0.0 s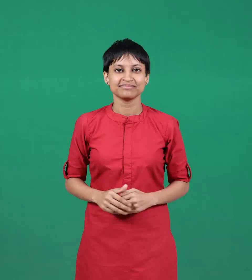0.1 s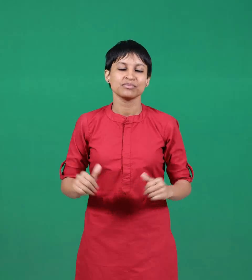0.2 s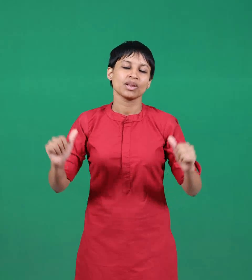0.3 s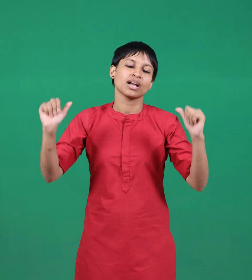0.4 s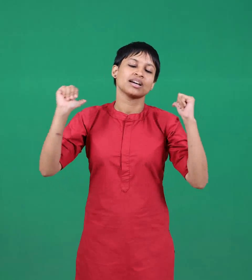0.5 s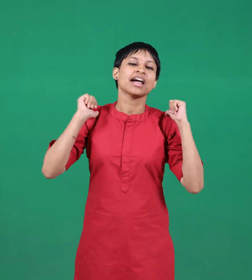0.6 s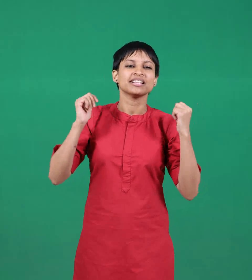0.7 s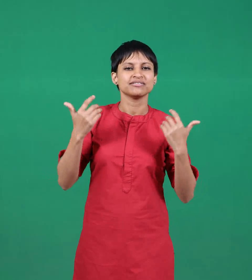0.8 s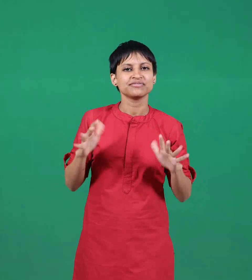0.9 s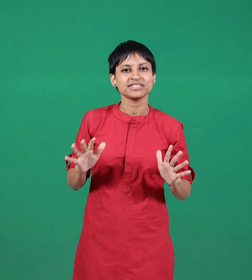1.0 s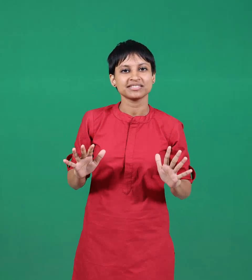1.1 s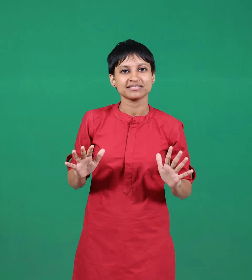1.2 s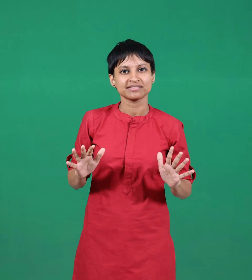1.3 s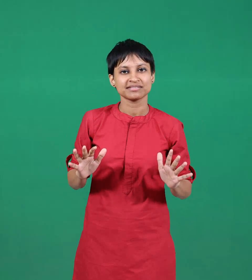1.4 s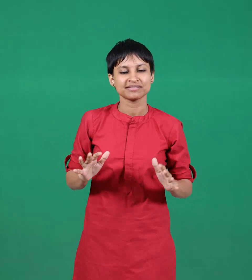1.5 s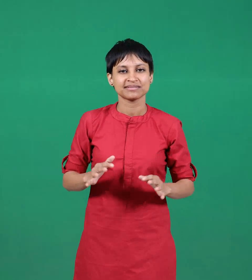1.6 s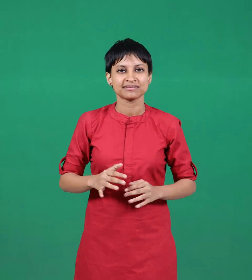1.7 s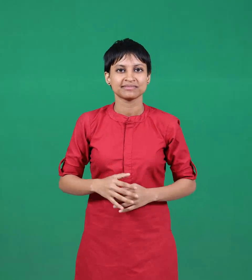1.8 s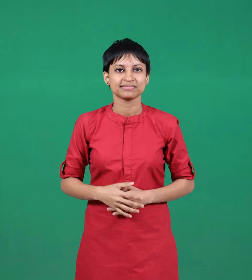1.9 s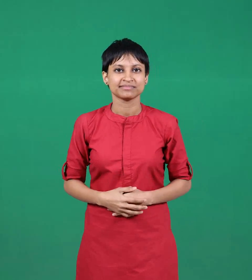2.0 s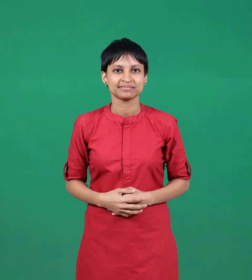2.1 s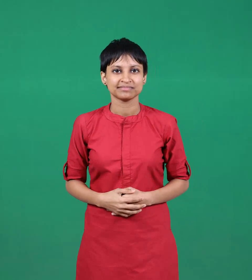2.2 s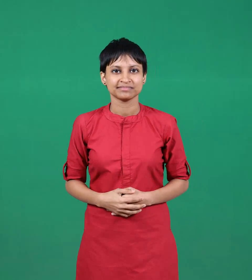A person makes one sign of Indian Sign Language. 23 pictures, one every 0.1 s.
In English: rested
